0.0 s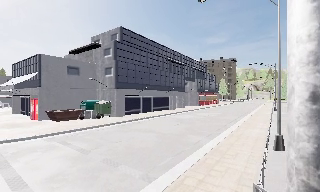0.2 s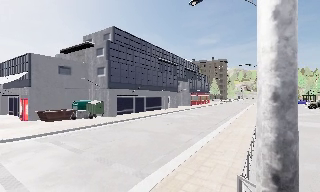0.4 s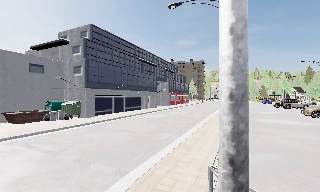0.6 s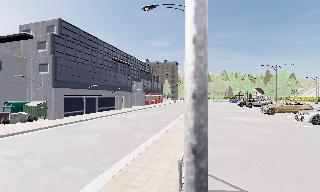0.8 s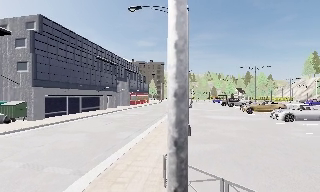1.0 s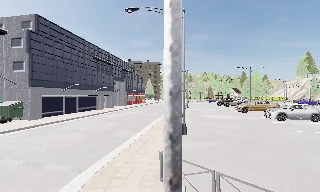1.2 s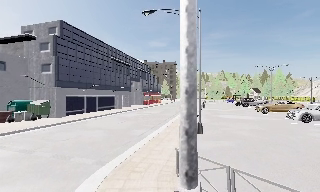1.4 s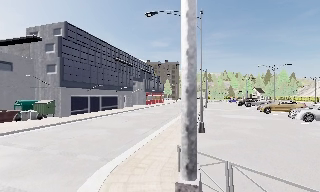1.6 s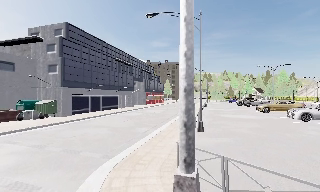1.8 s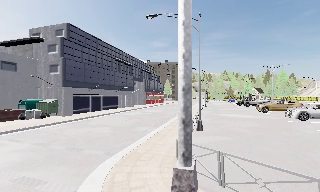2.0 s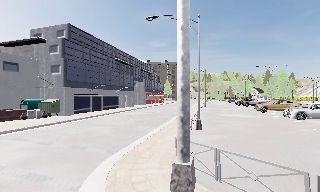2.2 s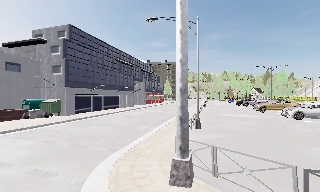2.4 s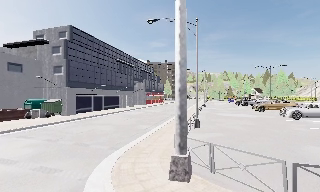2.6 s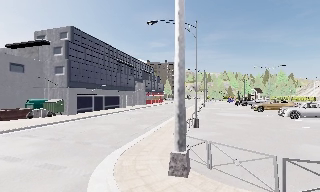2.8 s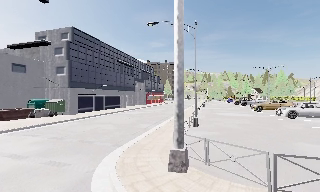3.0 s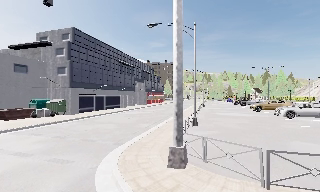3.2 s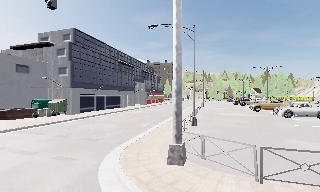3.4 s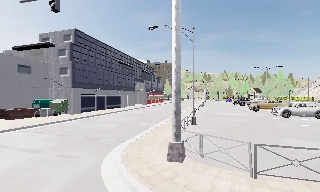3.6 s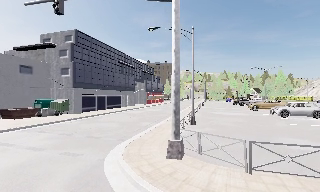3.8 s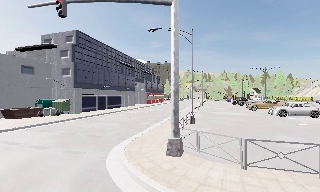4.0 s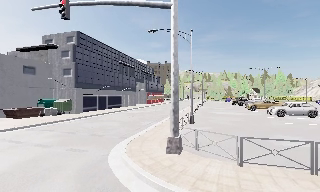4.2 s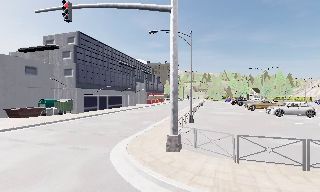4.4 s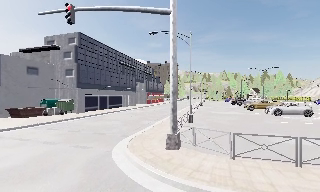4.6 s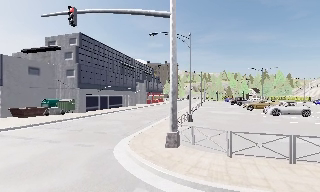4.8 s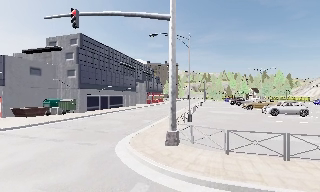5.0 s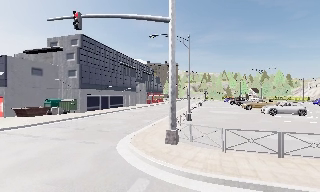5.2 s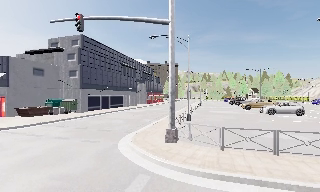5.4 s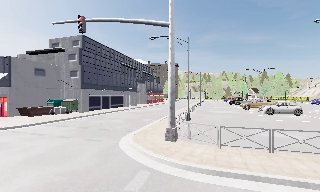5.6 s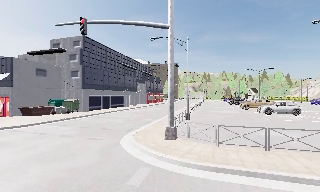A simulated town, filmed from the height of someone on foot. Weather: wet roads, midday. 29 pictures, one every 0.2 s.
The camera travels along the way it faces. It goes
backward.
0.0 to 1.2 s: The camera swings to its right by about 20 degrees, and the scene slides to the left. It travels backward, about 1.5 m, so what stands in front gets smaller.
1.2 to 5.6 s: The camera travels backward, about 5 m, so what stands in front gets smaller.
The film runs backward here.
